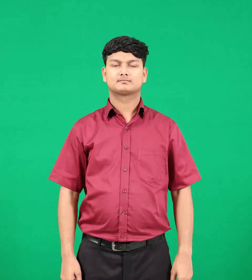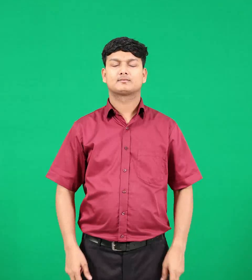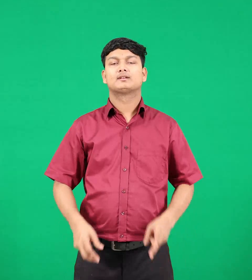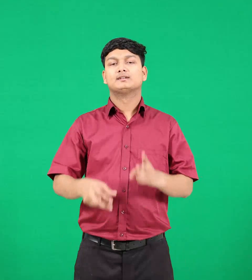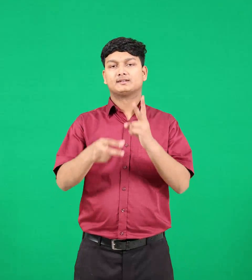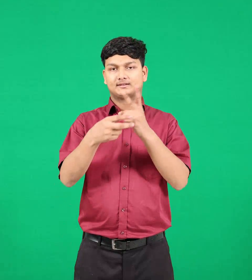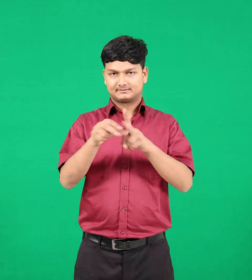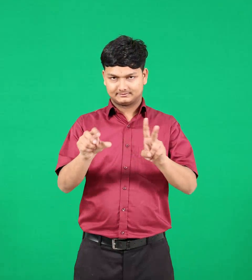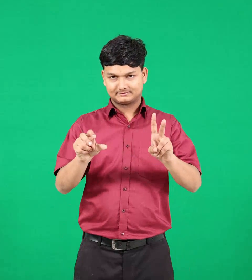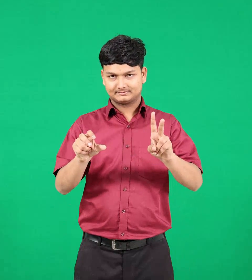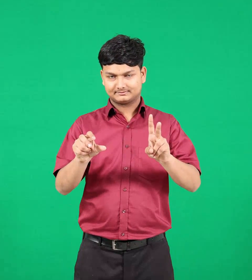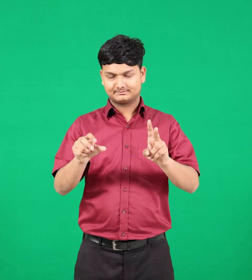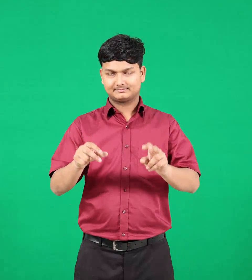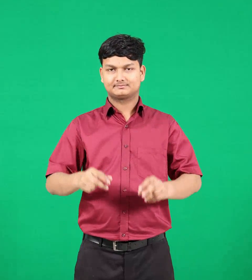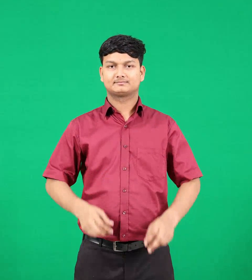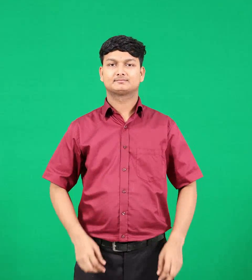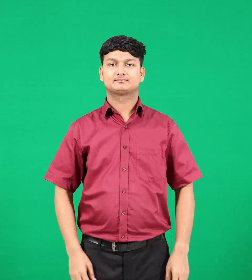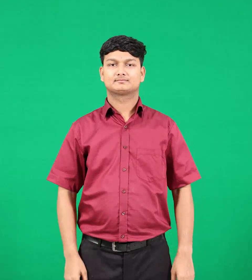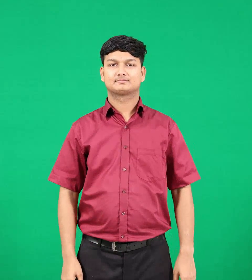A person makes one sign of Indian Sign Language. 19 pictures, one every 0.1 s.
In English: egg
